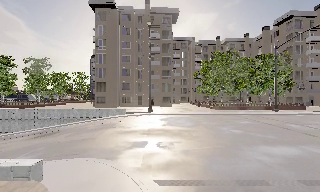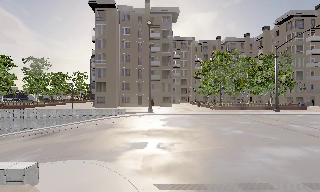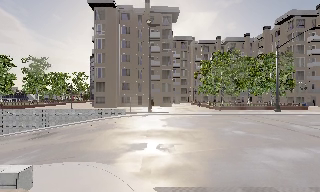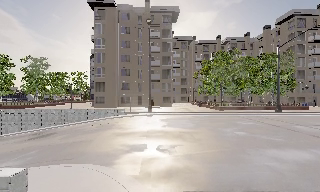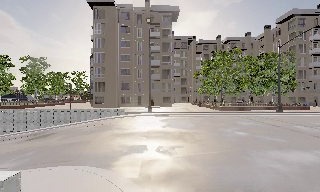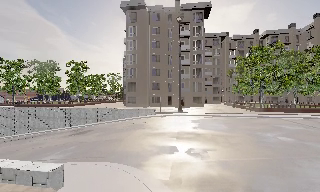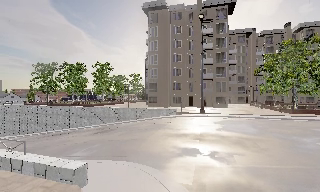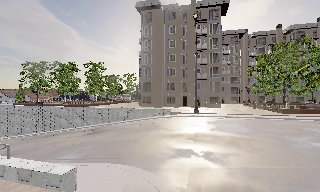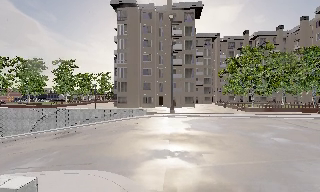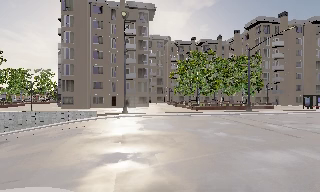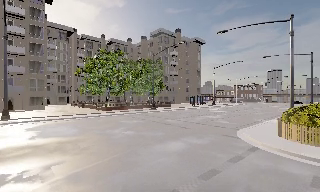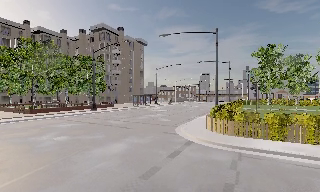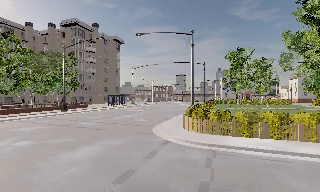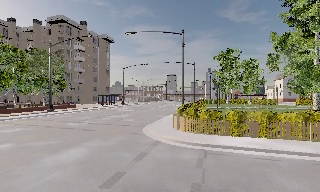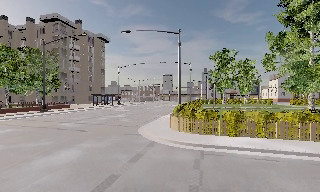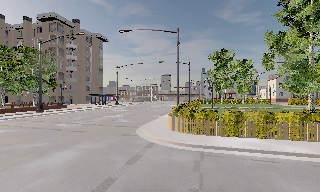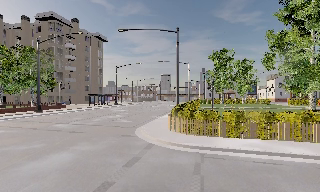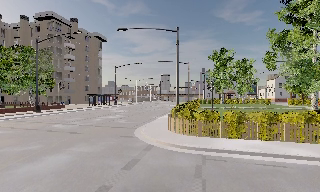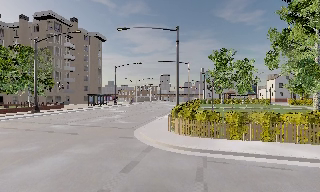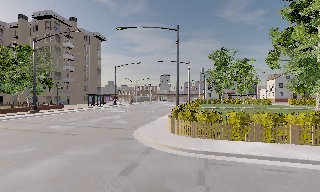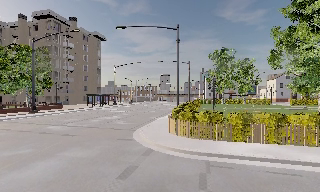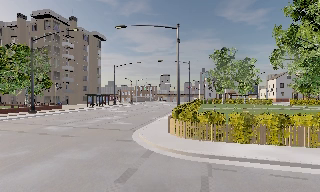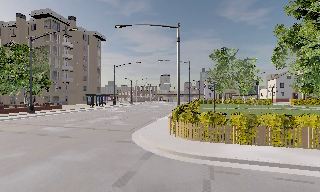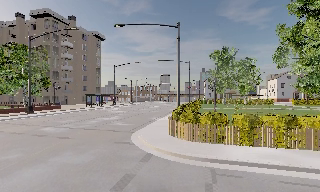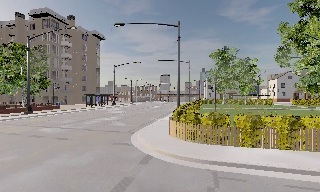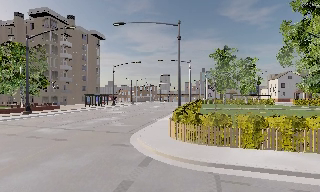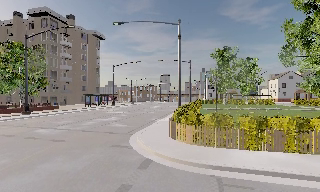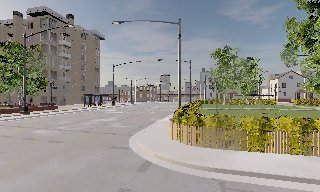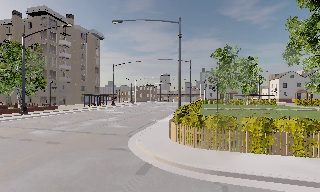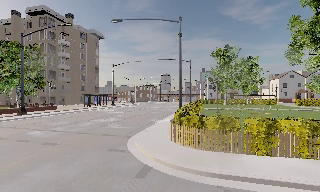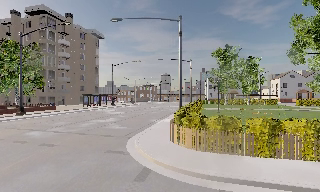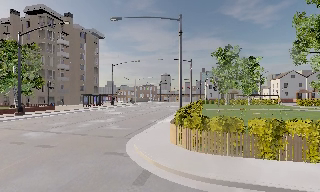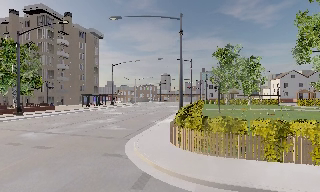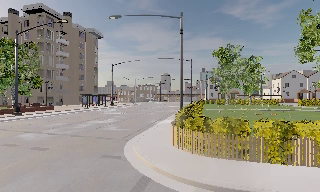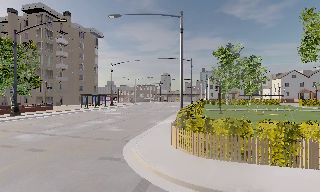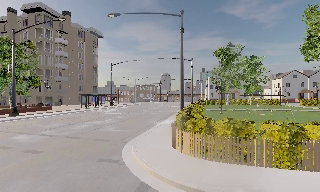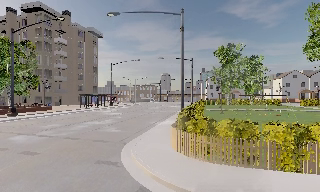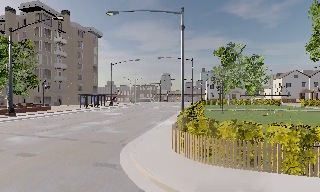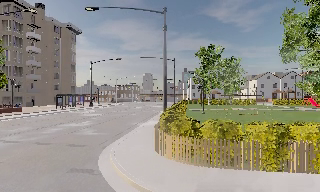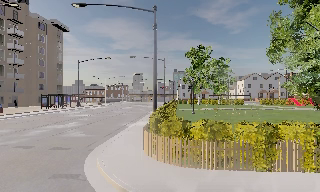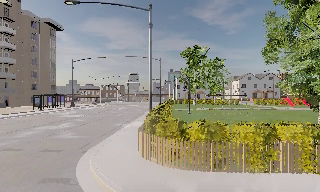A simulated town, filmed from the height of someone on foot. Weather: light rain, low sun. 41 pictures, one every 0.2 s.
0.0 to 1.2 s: The camera swings to its left by about 20 degrees, and the scene slides to the right. It travels forward, about 1 m, so what stands in front looms larger.
1.2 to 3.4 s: The camera swings to its right by about 90 degrees, and the scene slides to the left. It travels forward, about 2 m.
3.4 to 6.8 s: The camera travels forward, about 3.5 m, so what stands in front looms larger.
6.8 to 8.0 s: The camera pans to its right, which is clockwise from overhead, by about 10 degrees. It travels forward, about 1 m, so what stands in front looms larger.
The film runs forward here.
